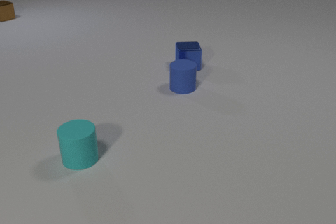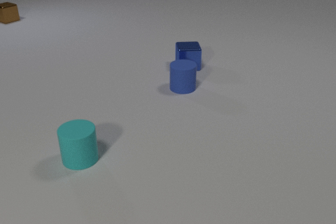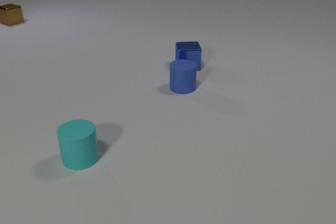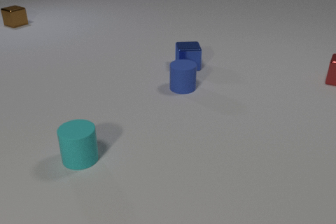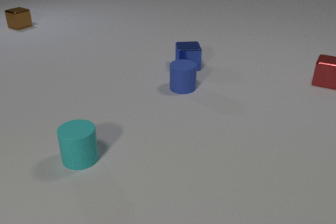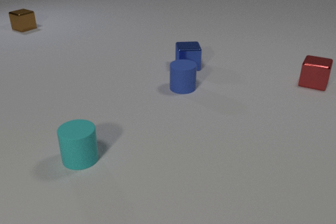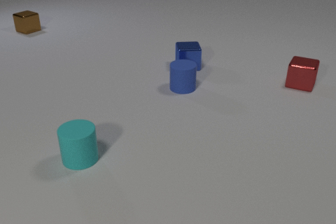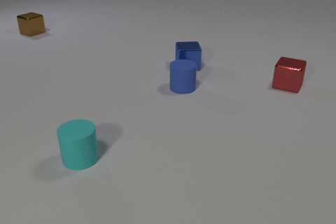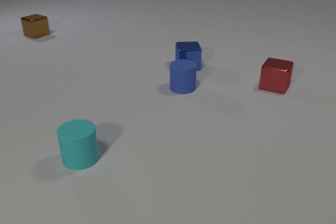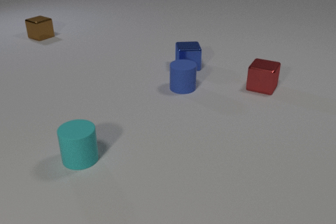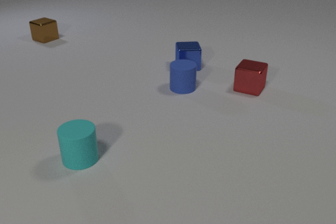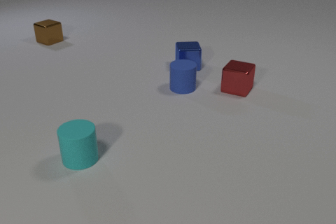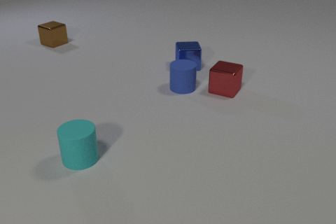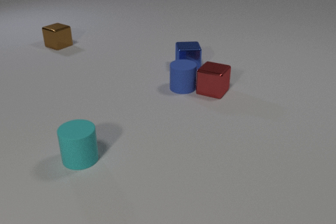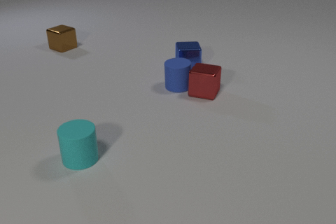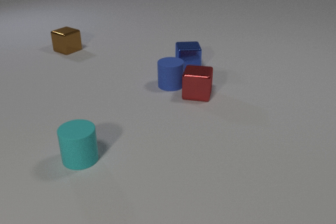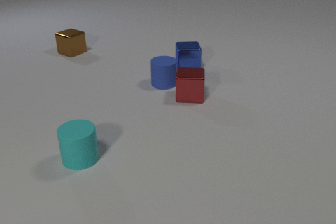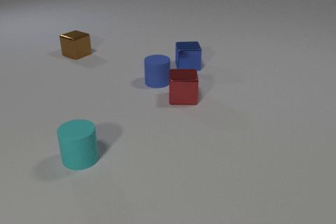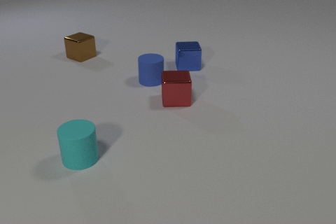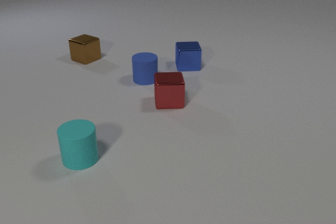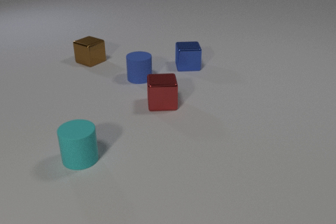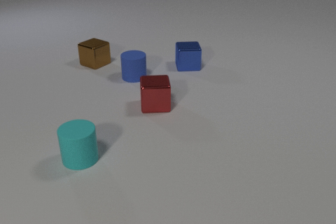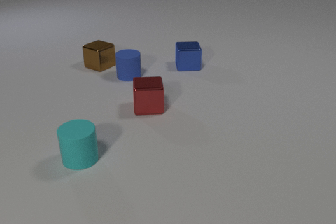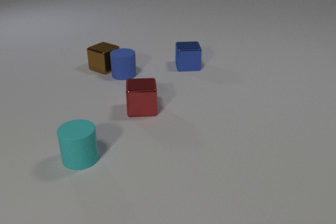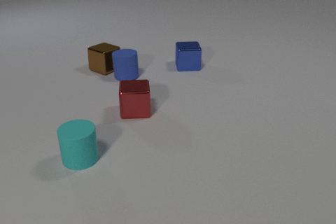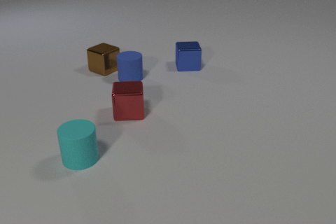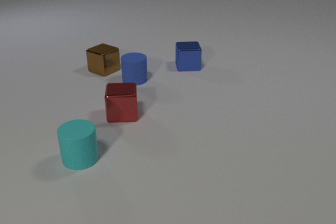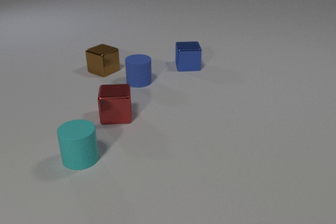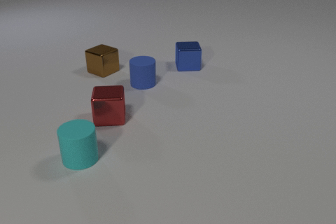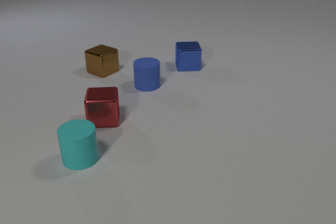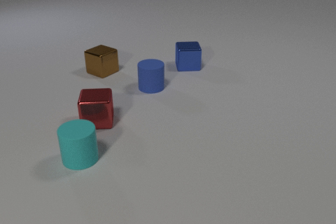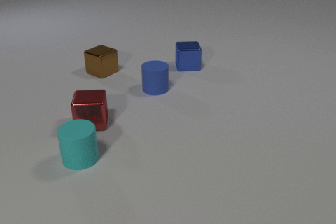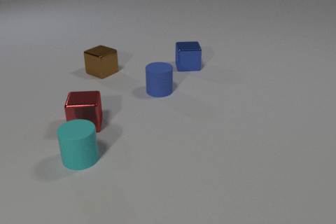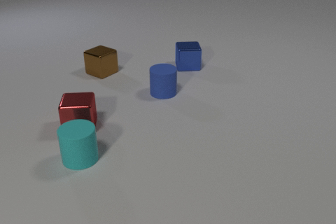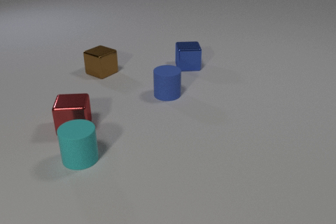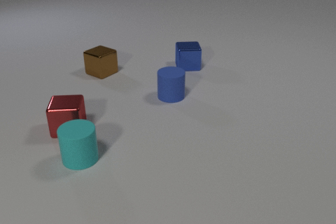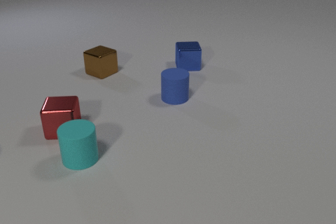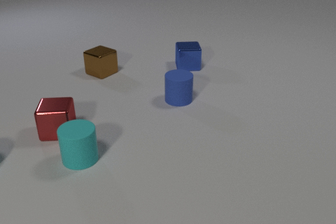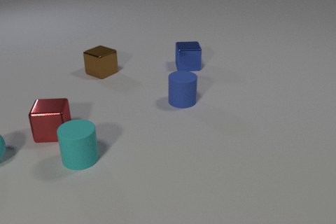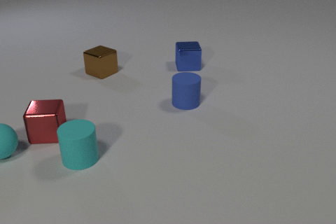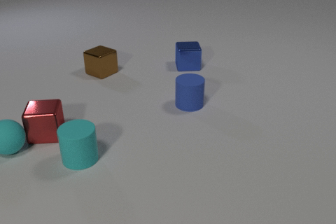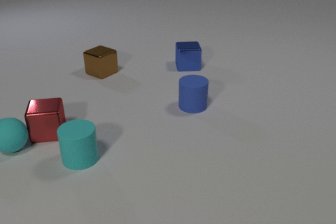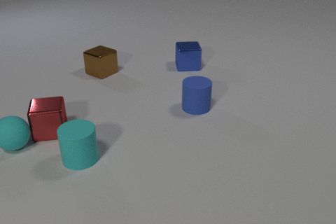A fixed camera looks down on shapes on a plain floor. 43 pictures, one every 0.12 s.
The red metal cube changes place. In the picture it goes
to the left.
The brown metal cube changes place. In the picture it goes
toward the camera.
0.00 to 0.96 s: The red metal cube comes in at the right edge, slides to the left and toward the camera. The brown metal cube slides toward the camera and to the right.
0.96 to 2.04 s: The red metal cube slides to the left and toward the camera, spins counterclockwise seen from above by about 30 degrees, its near face sliding to the right. The blue rubber cylinder slides to the left and away from the camera. The brown metal cube slides toward the camera and to the right. The red metal cube and the blue rubber cylinder collide.
2.04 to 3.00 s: The red metal cube slides to the left and toward the camera. The blue rubber cylinder slides to the left and away from the camera. The brown metal cube slides toward the camera and to the right. The blue rubber cylinder and the brown metal cube collide.
3.00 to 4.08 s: The red metal cube slides to the left. The blue rubber cylinder slides toward the camera and to the right. The brown metal cube slides toward the camera.
4.08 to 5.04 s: The red metal cube slides to the left. The blue rubber cylinder slides to the right and toward the camera. The cyan rubber sphere comes in at the left edge, rolls to the right and away from the camera. The red metal cube and the cyan rubber sphere collide.
How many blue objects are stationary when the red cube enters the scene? 2.
What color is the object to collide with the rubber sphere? red.
Are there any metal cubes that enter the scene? yes.
